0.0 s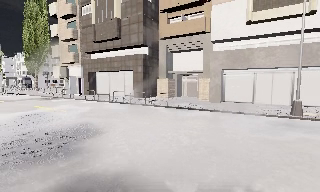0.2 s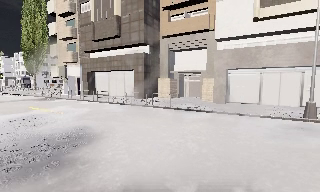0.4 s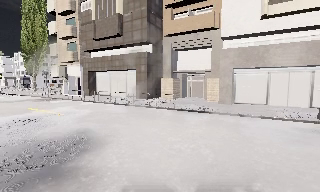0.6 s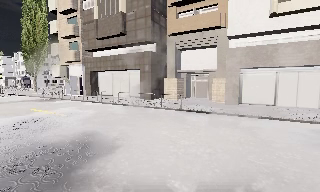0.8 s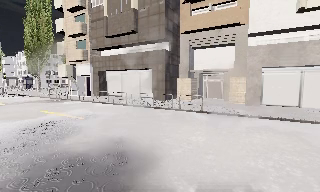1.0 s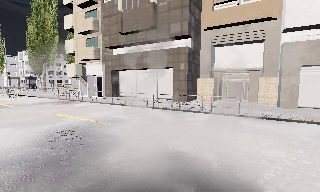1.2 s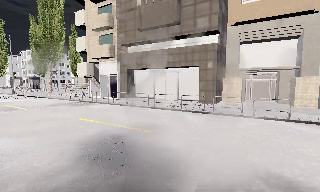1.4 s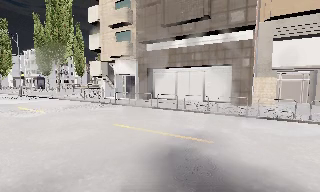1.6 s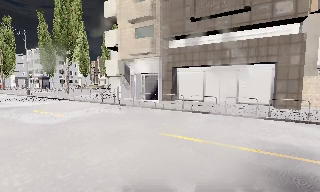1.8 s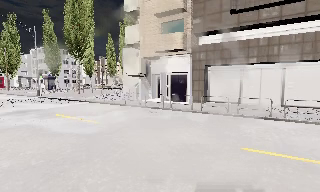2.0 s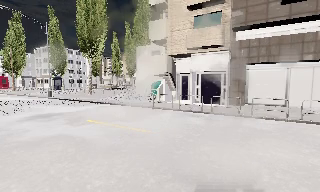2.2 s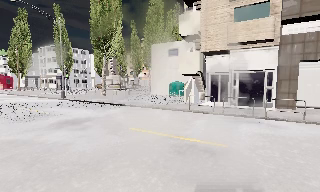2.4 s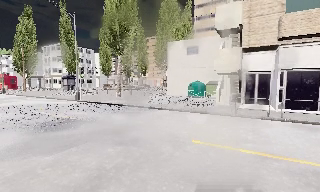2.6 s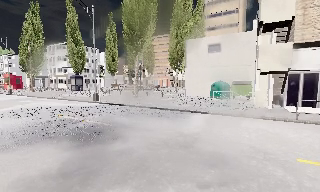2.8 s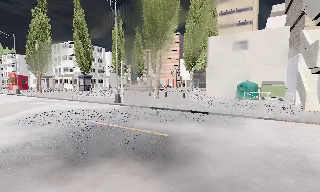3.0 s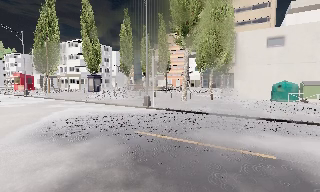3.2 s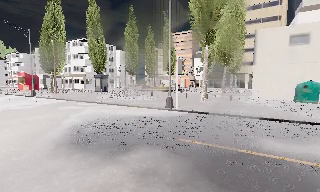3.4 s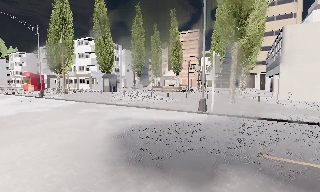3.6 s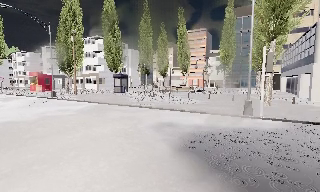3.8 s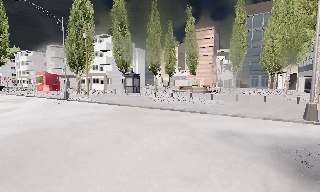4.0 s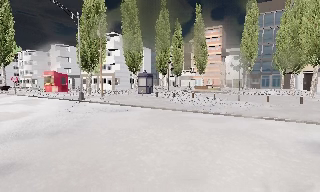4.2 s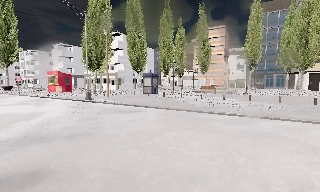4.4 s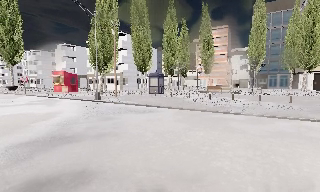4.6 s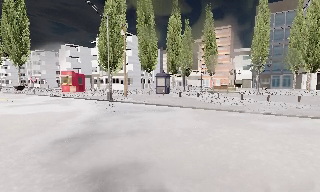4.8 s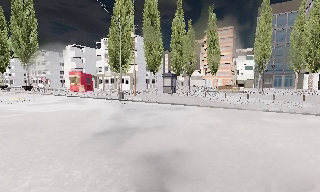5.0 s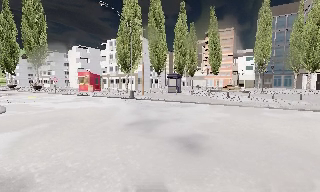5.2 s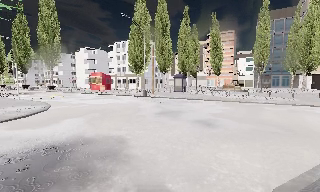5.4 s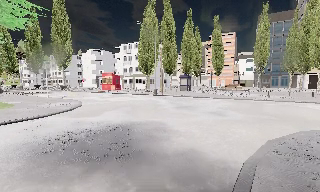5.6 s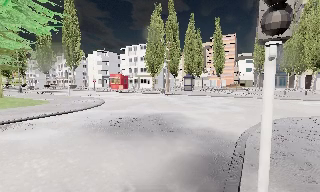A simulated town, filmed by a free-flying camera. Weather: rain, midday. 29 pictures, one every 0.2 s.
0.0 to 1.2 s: The camera travels to its left and forward, about 6 m, so close, fixed things drift to the right. It gains speed.
1.2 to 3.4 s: The camera travels to its left and forward, about 25 m, so close, fixed things drift to the right.
3.4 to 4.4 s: The camera travels to its left and forward, about 8 m, so close, fixed things drift to the right. It loses speed.
4.4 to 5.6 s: The camera travels backward and to its left, about 10 m, so what stands in front gets smaller. It gains speed.
The film runs backward here.
